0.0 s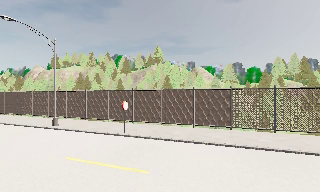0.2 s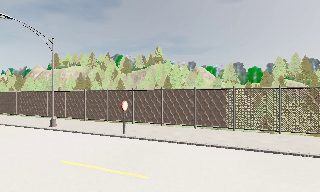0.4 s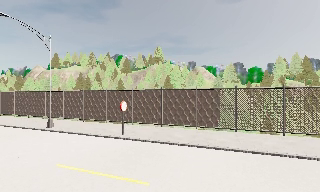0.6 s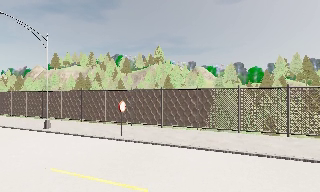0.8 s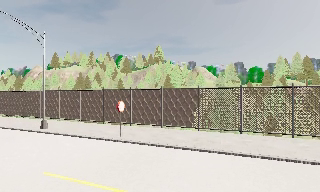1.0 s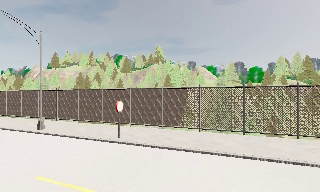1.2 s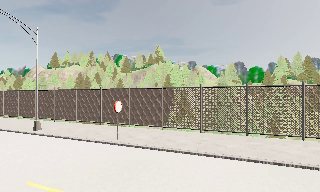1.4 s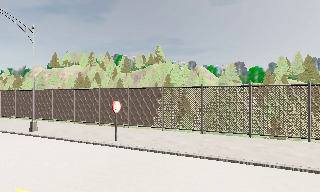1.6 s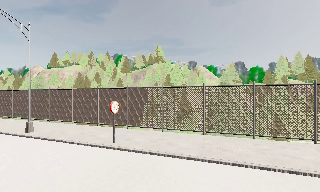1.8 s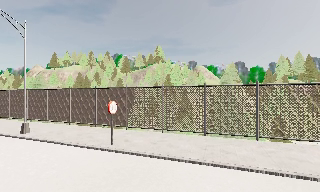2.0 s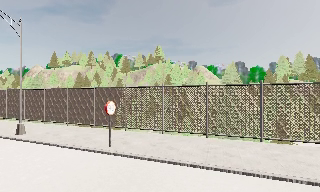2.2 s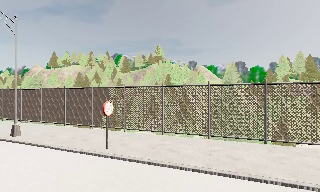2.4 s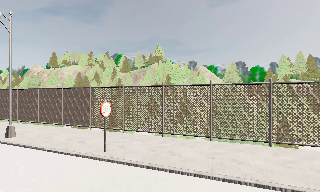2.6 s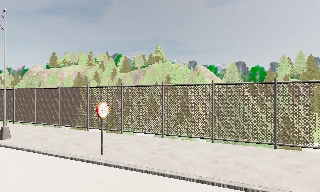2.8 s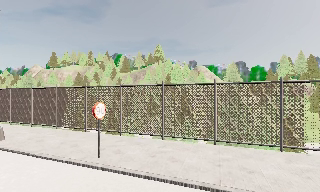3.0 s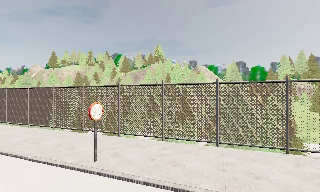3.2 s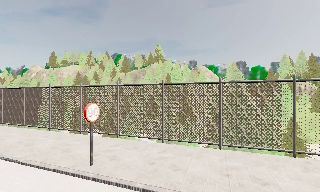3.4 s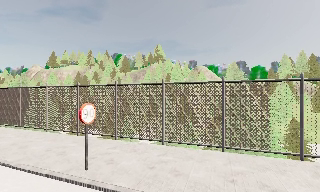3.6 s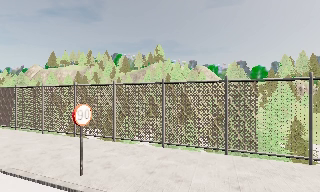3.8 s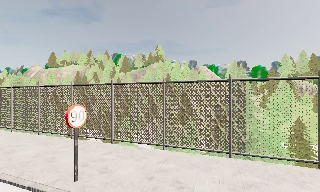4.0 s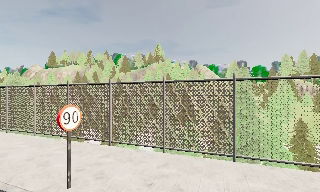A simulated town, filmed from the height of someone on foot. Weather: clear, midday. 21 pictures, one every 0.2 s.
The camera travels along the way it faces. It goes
forward.
0.0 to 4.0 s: The camera travels forward, about 7 m, so what stands in front looms larger.
The film runs forward here.
